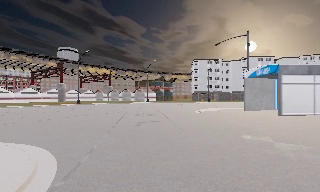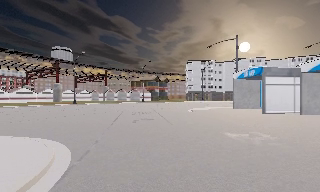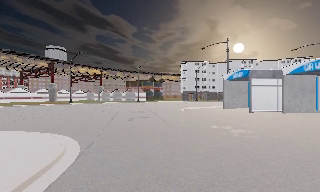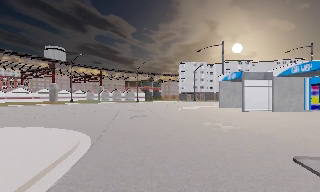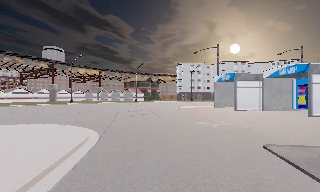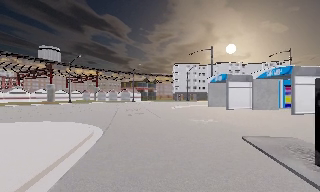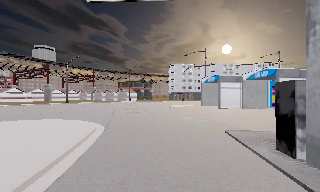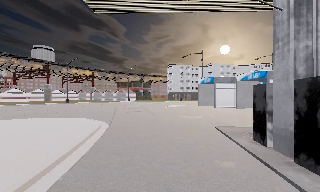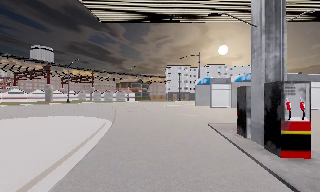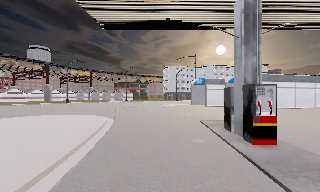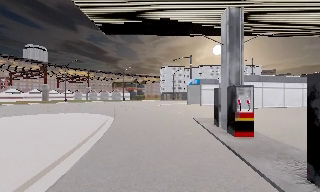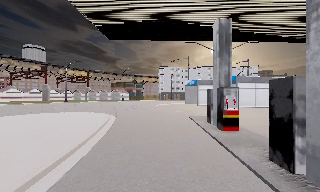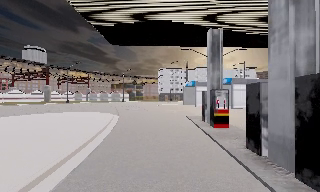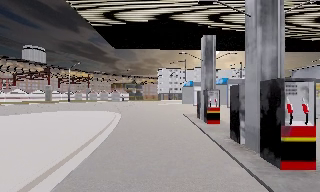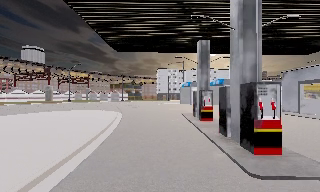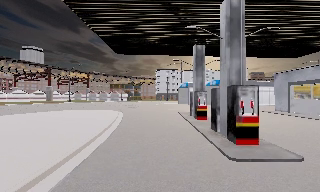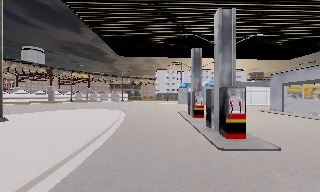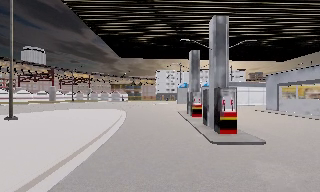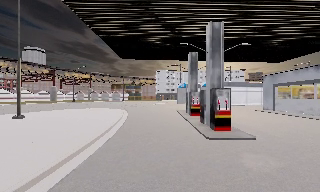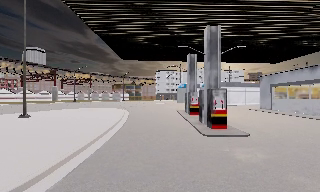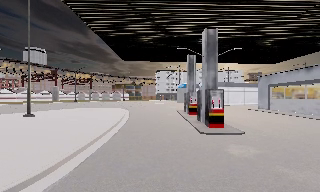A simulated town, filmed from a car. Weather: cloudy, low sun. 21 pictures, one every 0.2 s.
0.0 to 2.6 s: The camera swings to its right by about 10 degrees, and the scene slides to the left. It travels backward, about 15 m, so what stands in front gets smaller.
2.6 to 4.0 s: The camera travels backward, about 5 m, so what stands in front gets smaller. It loses speed.
The film runs backward here.
